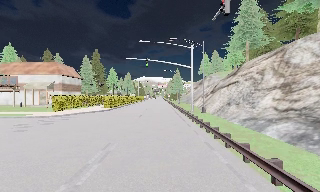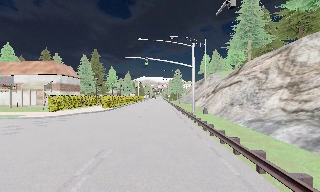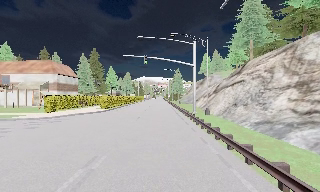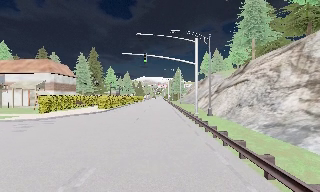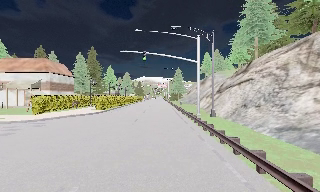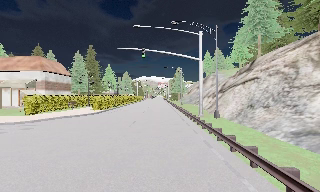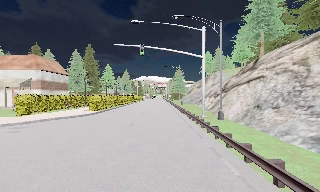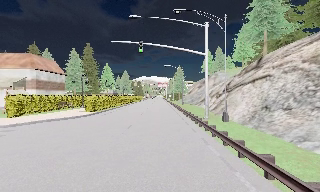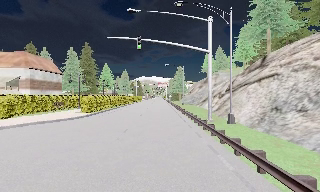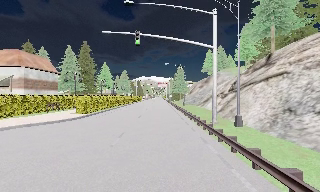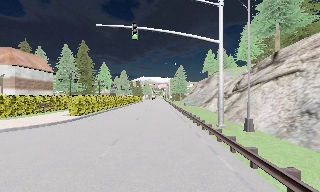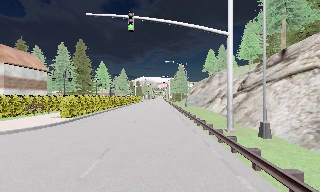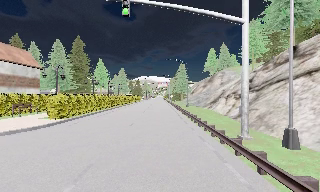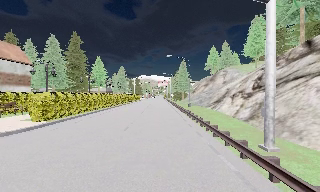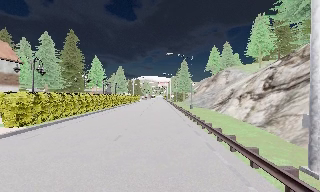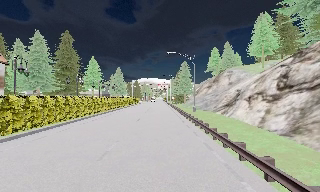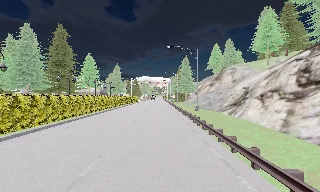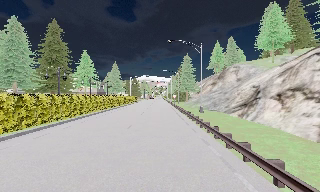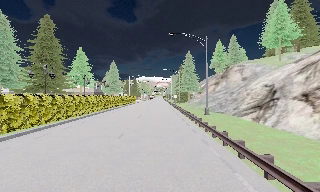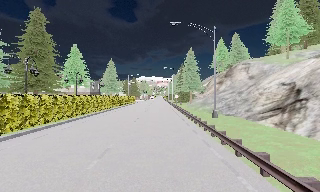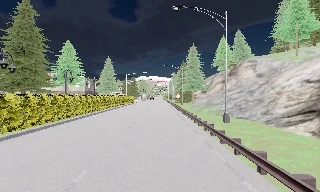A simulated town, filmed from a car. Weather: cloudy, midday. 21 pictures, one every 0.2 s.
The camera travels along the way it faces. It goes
forward.
0.0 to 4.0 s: The camera travels forward, about 25 m, so what stands in front looms larger. It gains speed.
The film runs forward here.
